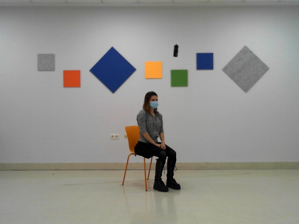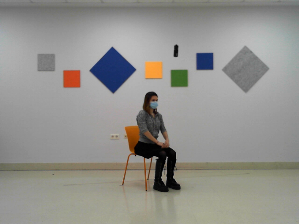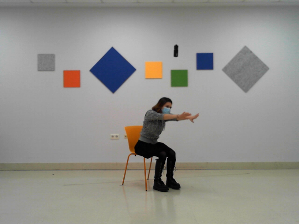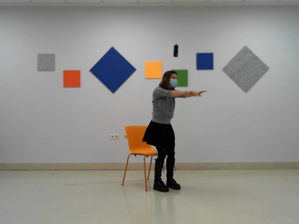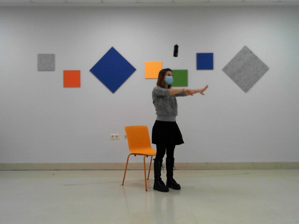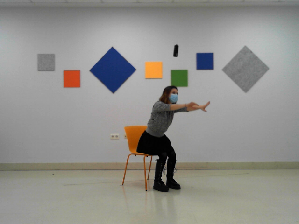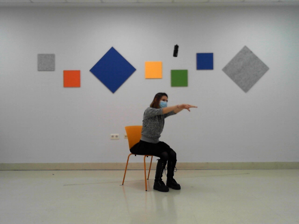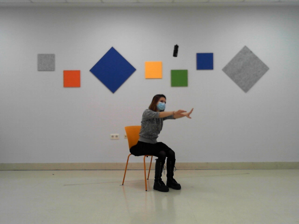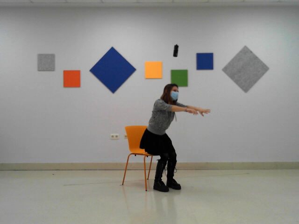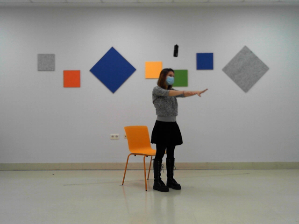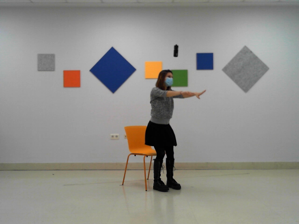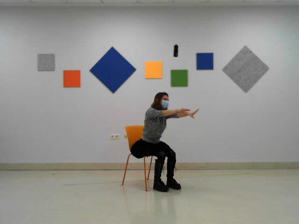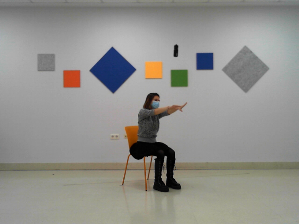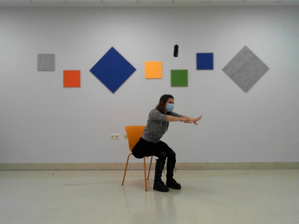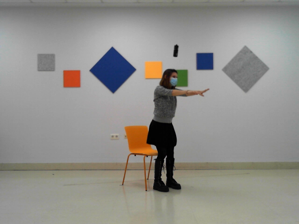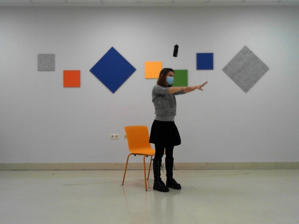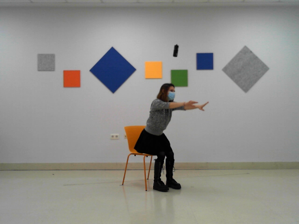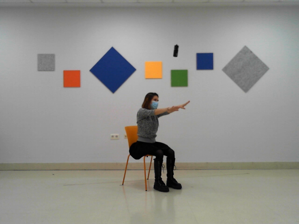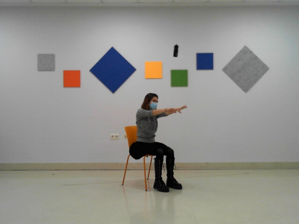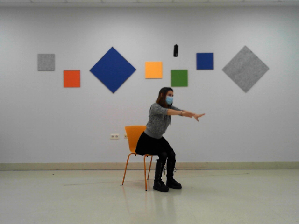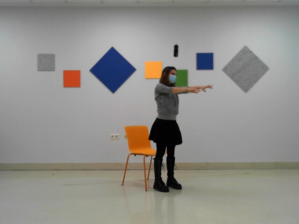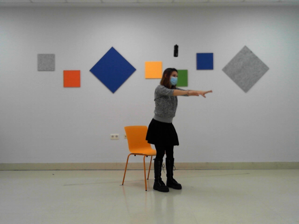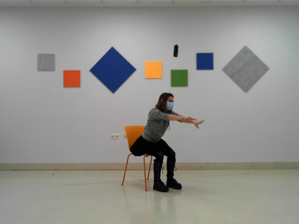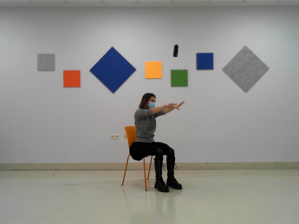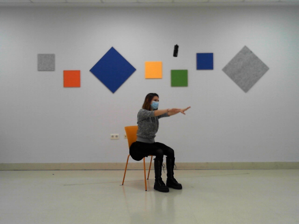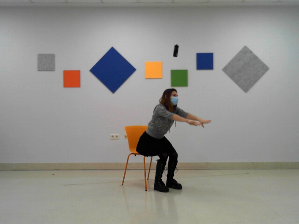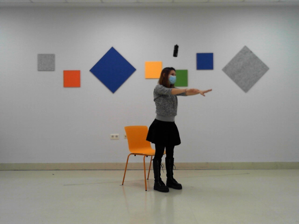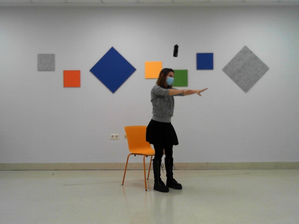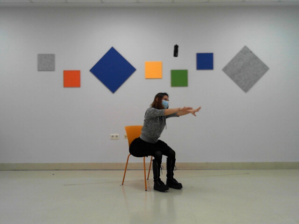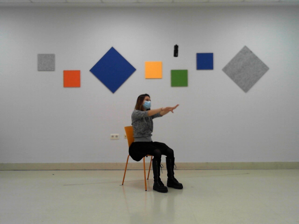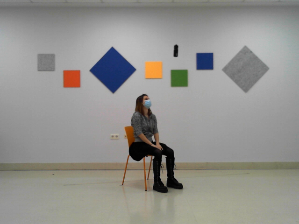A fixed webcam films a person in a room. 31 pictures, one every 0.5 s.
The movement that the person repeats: Sit to stand.
